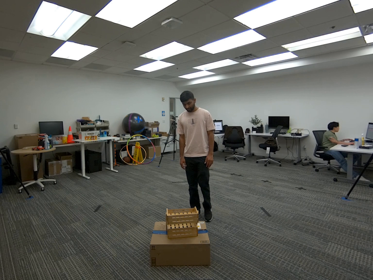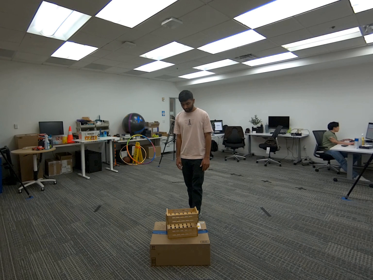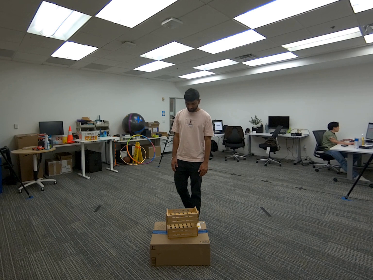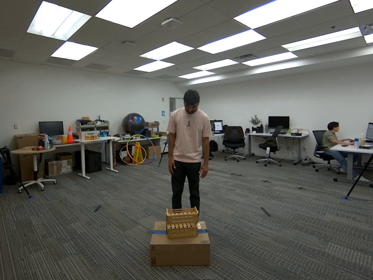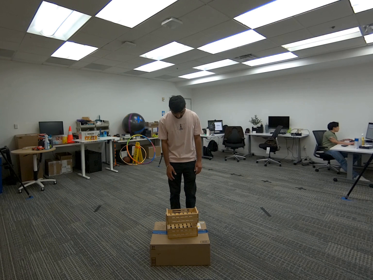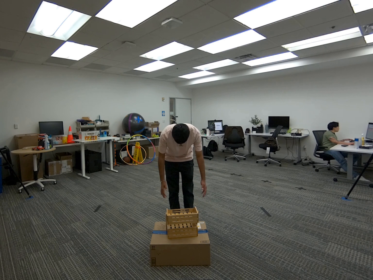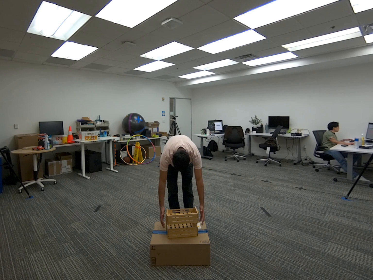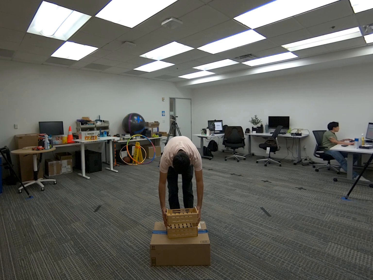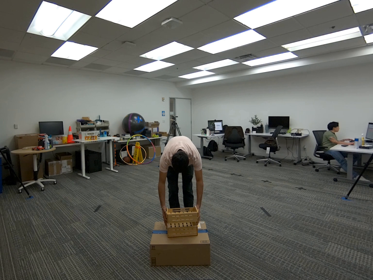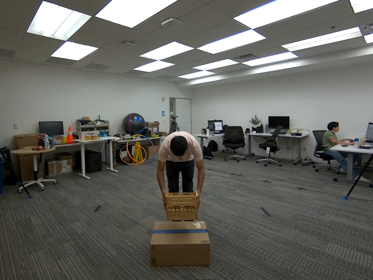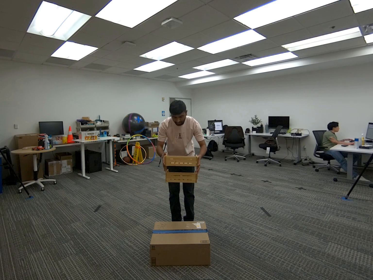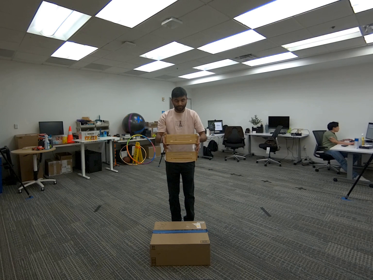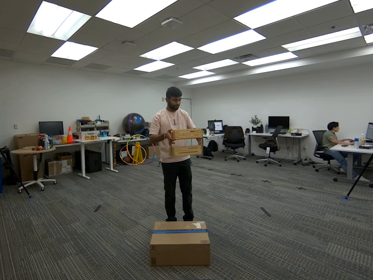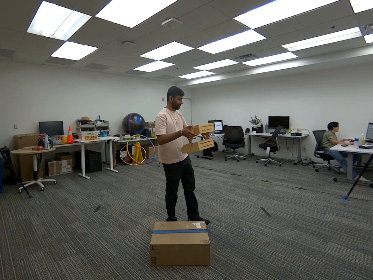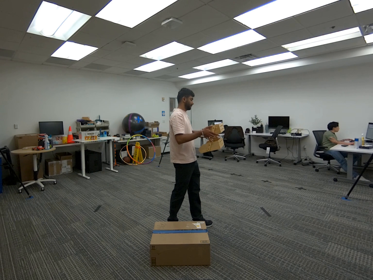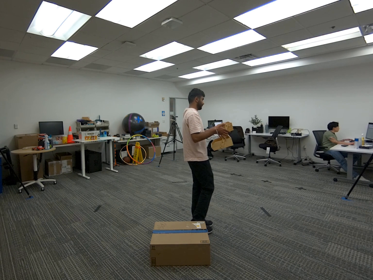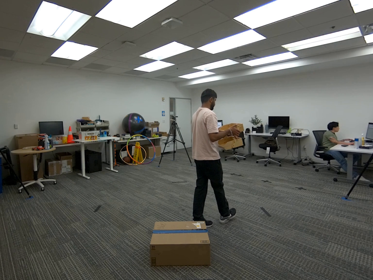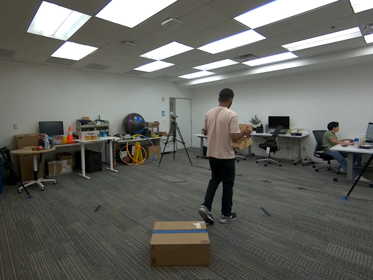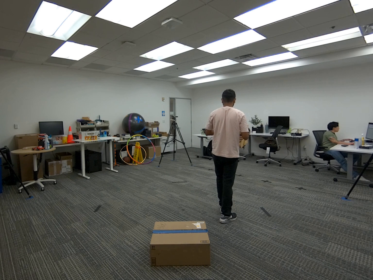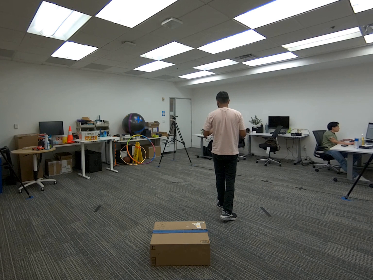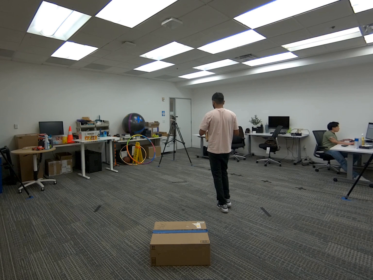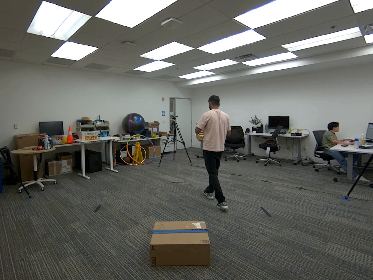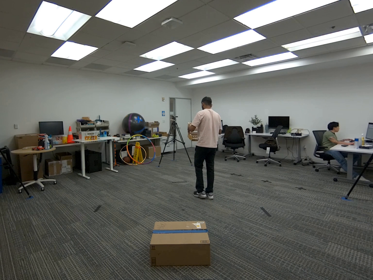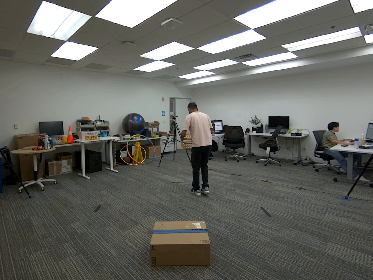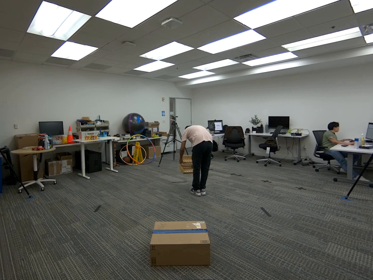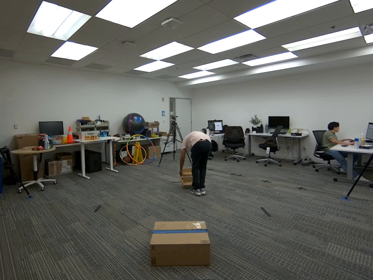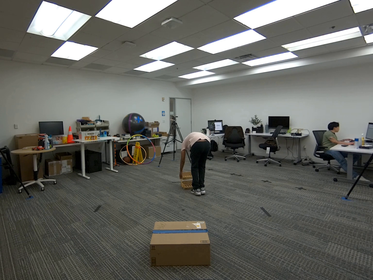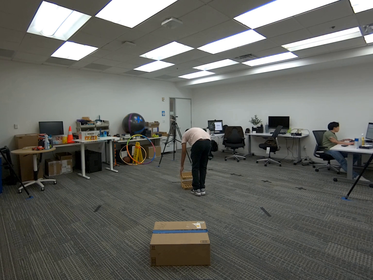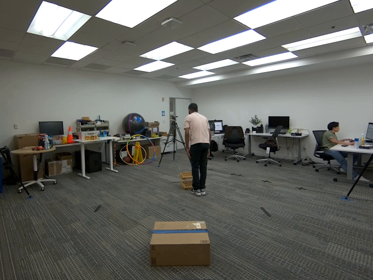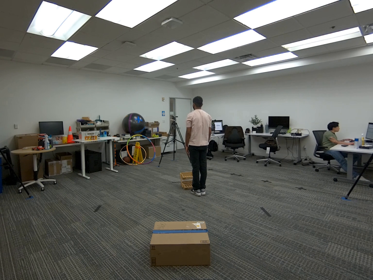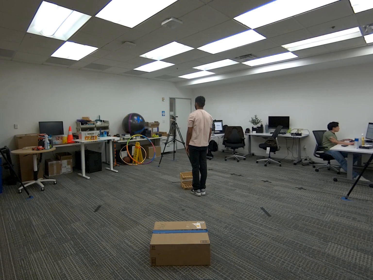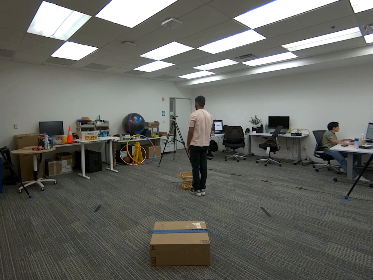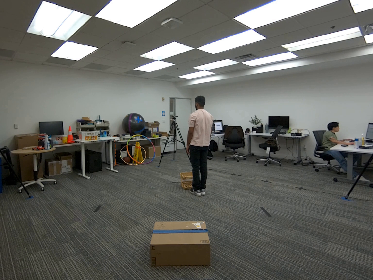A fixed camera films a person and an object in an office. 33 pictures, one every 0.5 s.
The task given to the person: Walk over to the wooden crate on the big brown box and pick up the wooden crate and place on the ground.
